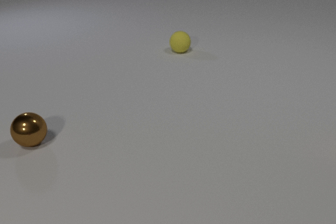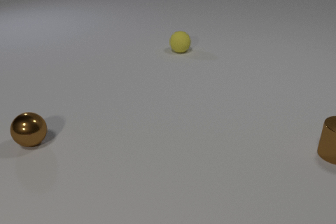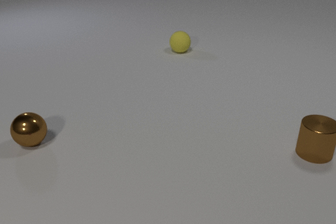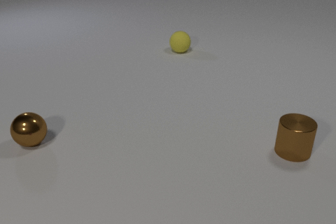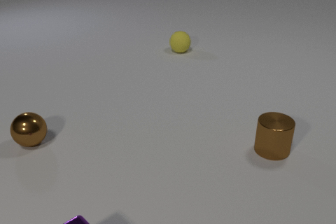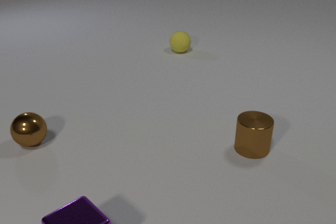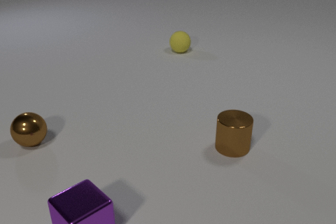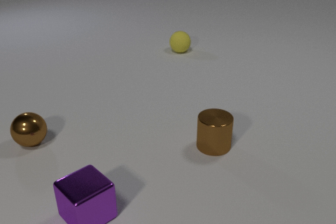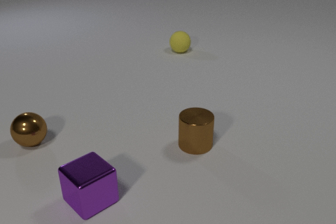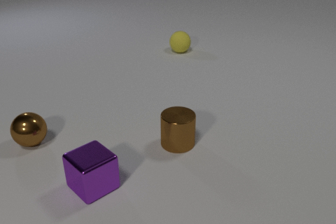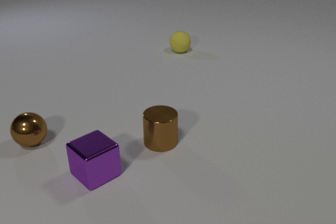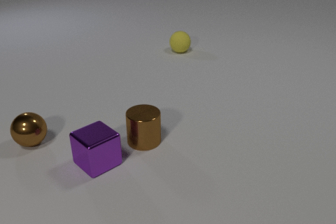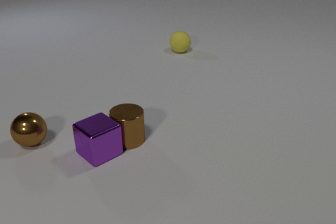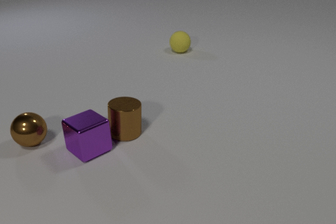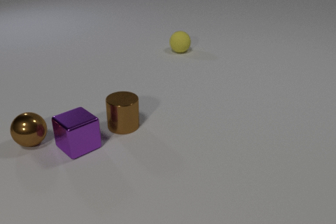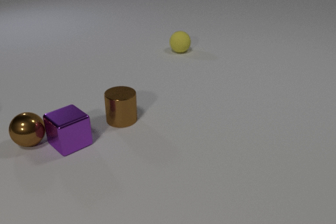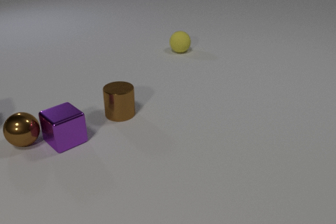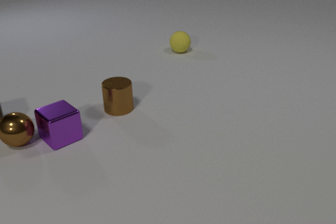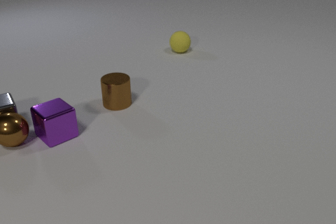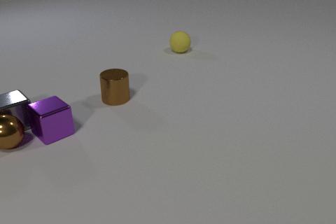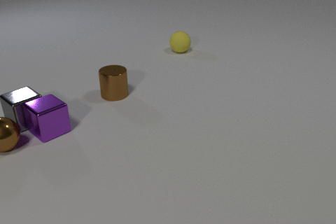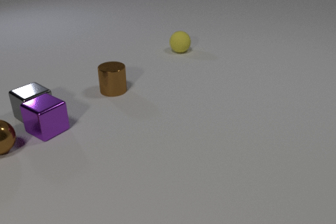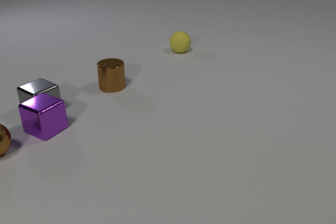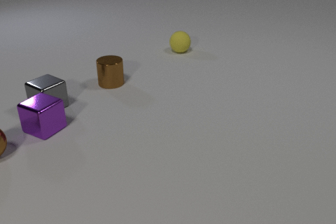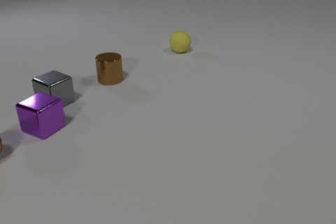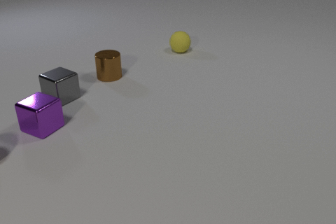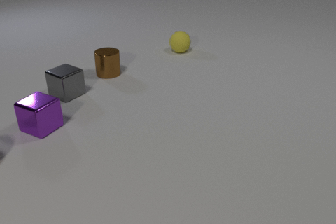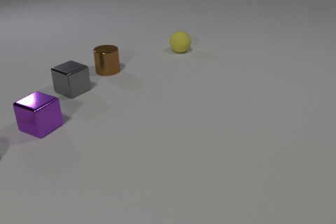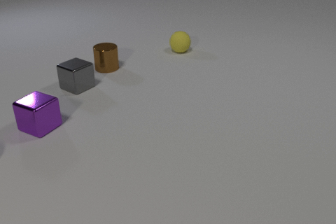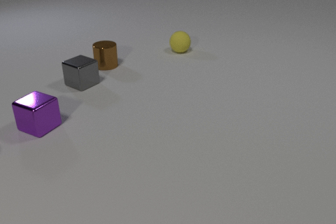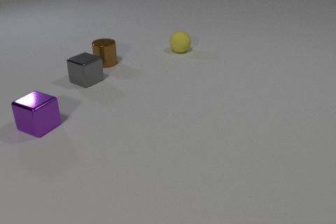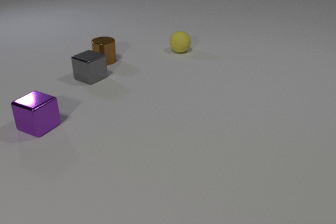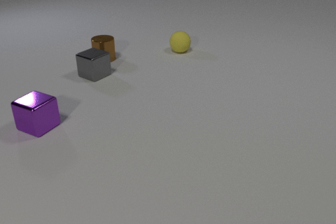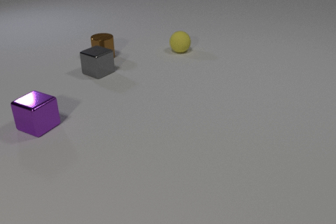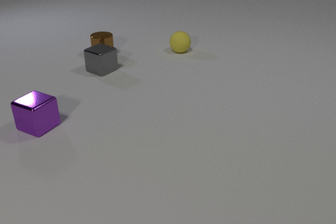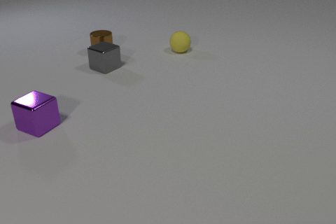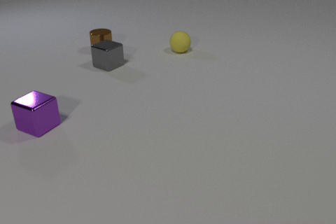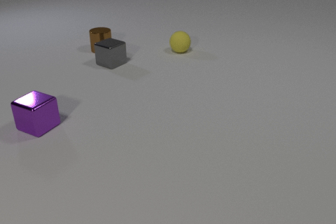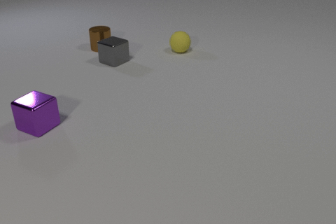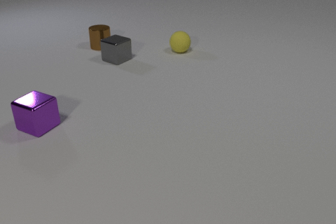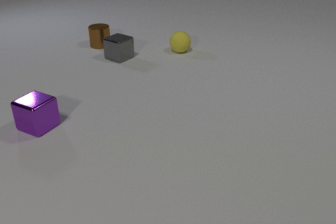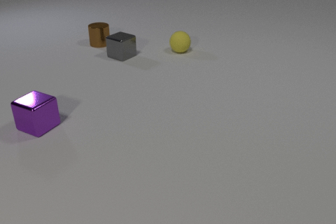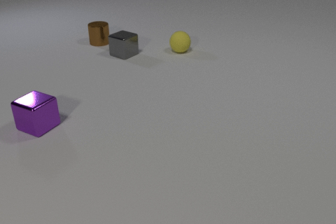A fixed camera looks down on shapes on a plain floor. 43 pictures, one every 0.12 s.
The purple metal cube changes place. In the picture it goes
away from the camera.
0.00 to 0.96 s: The purple metal cube comes in at the bottom edge, slides away from the camera. The brown metal cylinder comes in at the right edge, slides to the left.
0.96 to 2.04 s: The purple metal cube slides away from the camera. The brown metal cylinder slides to the left and away from the camera. The brown metal sphere rolls to the left. The gray metal cube comes in at the left edge. The purple metal cube and the brown metal cylinder collide. The purple metal cube and the brown metal sphere collide.
2.04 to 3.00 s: The purple metal cube slides away from the camera and to the left. The brown metal cylinder slides away from the camera. The brown metal sphere rolls to the left and toward the camera, leaves at the left edge. The gray metal cube slides to the right and away from the camera, spins counterclockwise seen from above by about 30 degrees, its near face sliding to the right. The brown metal sphere and the gray metal cube collide. The purple metal cube and the gray metal cube collide.
3.00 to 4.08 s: The brown metal cylinder slides away from the camera. The gray metal cube slides away from the camera and to the right.
4.08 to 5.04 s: The brown metal cylinder slides away from the camera. The gray metal cube slides away from the camera and to the right.
How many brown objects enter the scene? 1.
What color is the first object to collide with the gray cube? brown.
What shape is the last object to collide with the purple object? cube.
